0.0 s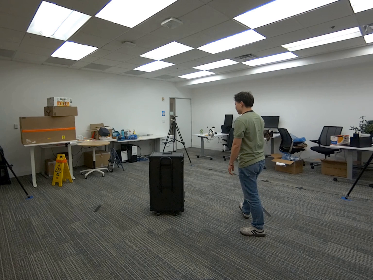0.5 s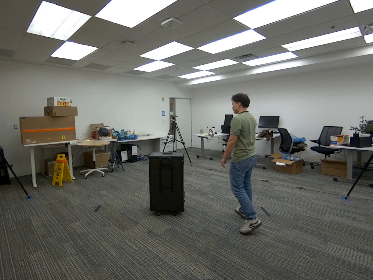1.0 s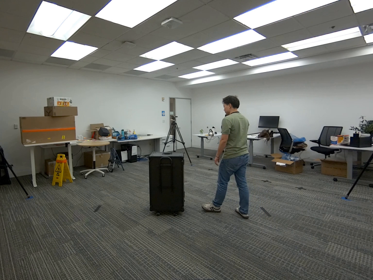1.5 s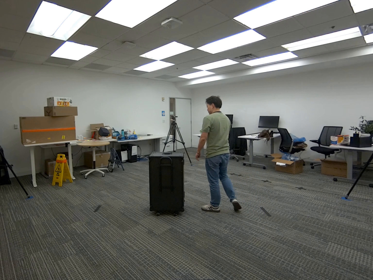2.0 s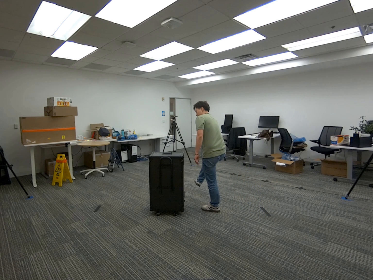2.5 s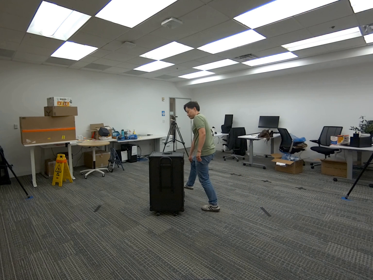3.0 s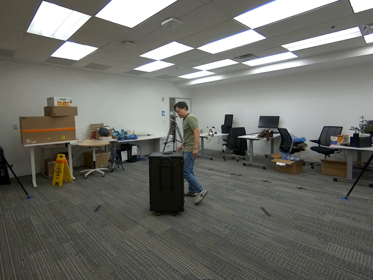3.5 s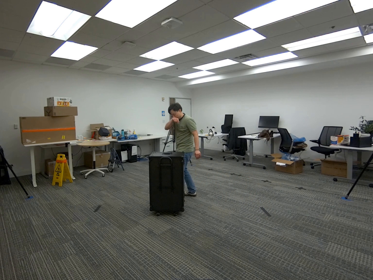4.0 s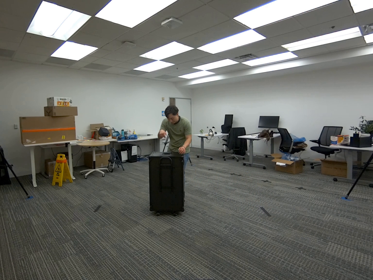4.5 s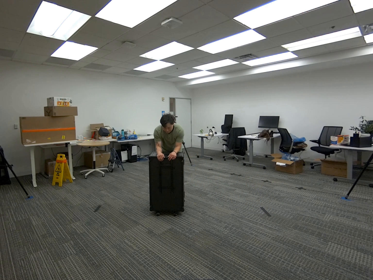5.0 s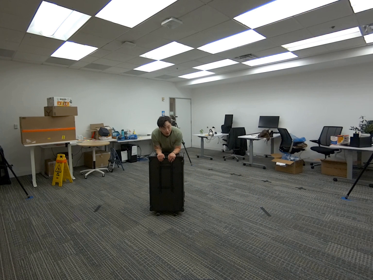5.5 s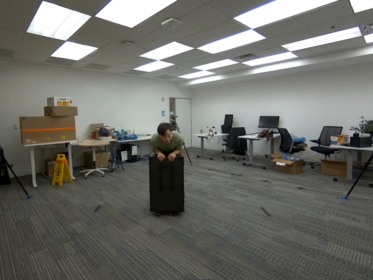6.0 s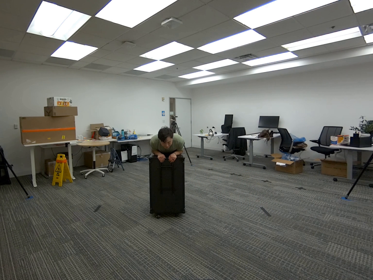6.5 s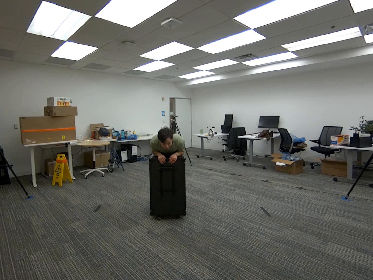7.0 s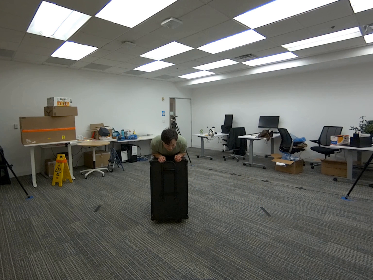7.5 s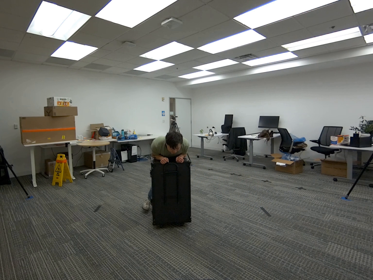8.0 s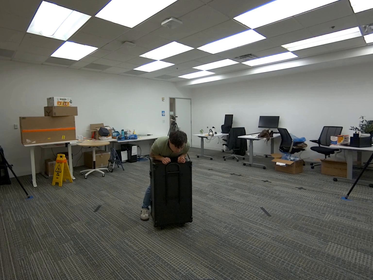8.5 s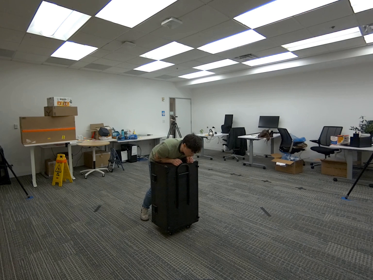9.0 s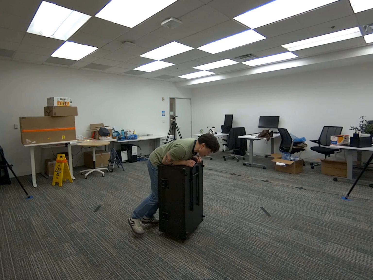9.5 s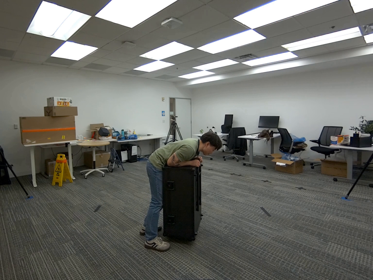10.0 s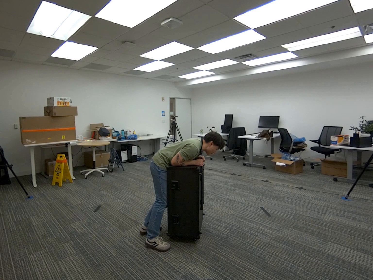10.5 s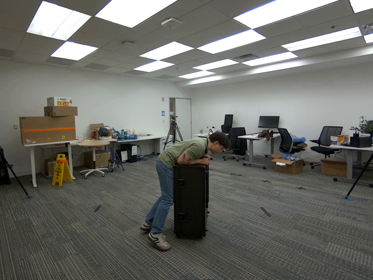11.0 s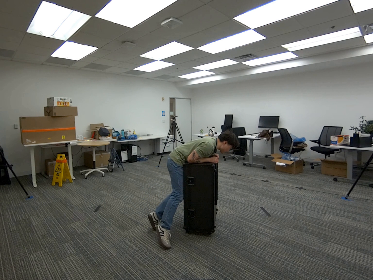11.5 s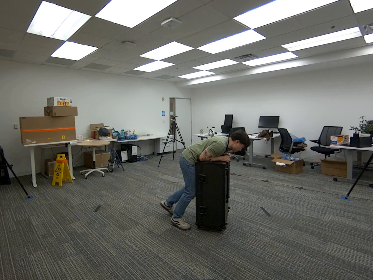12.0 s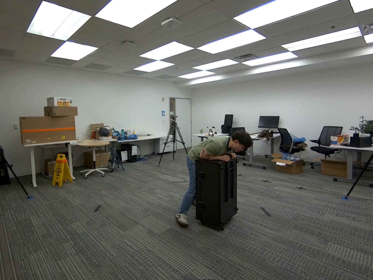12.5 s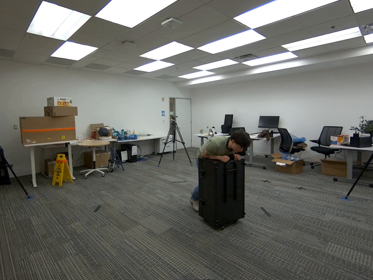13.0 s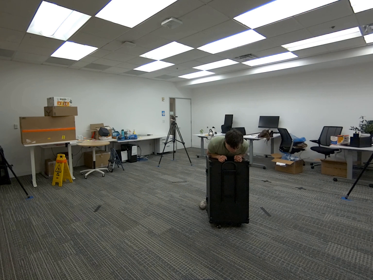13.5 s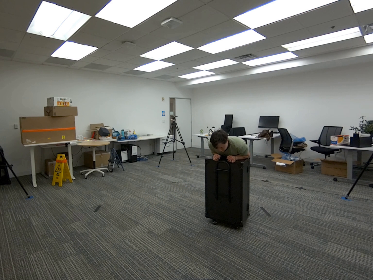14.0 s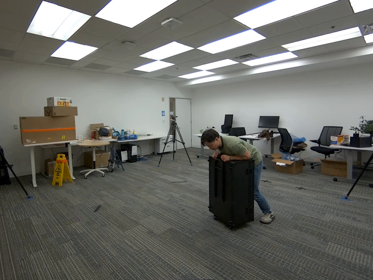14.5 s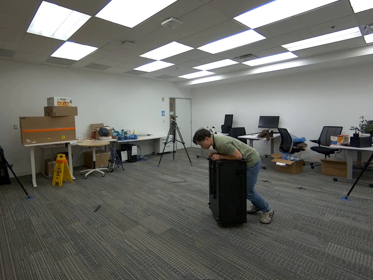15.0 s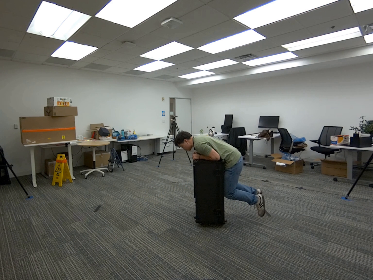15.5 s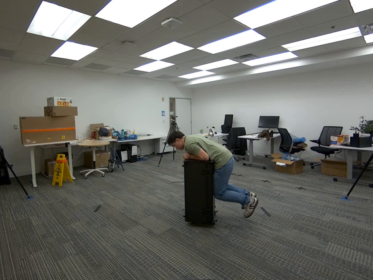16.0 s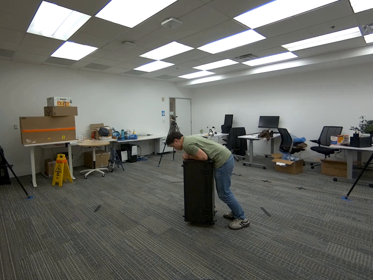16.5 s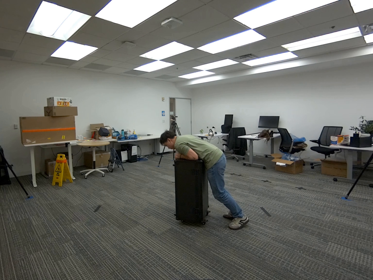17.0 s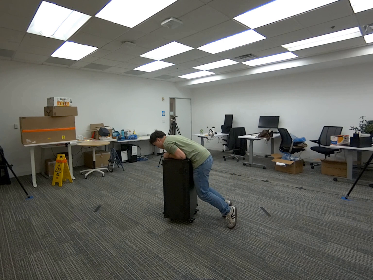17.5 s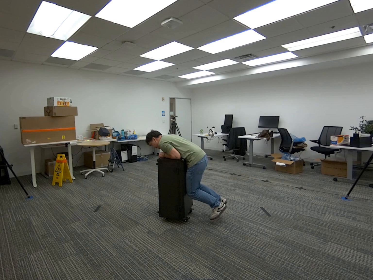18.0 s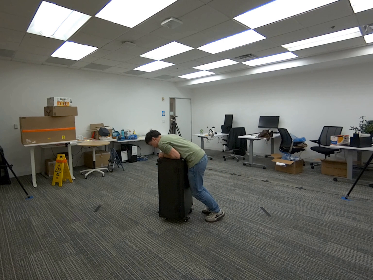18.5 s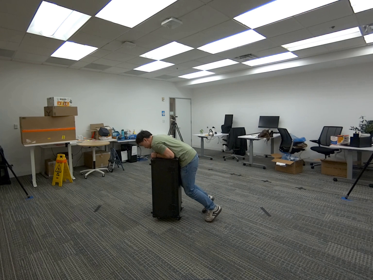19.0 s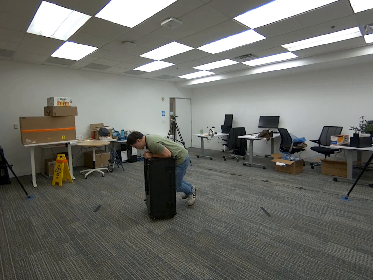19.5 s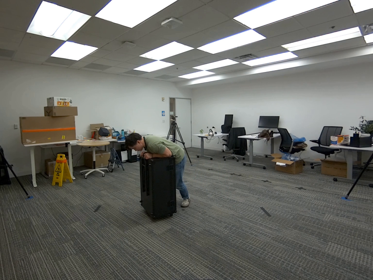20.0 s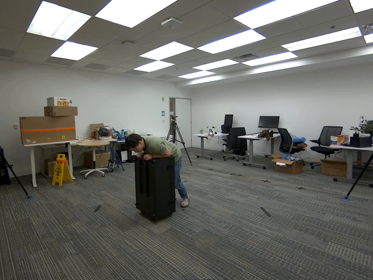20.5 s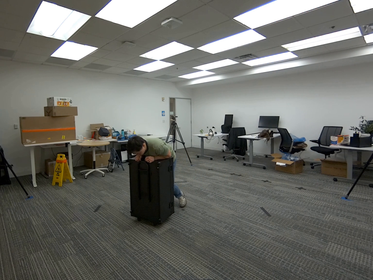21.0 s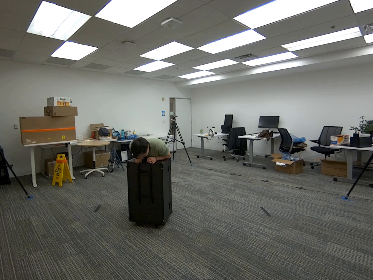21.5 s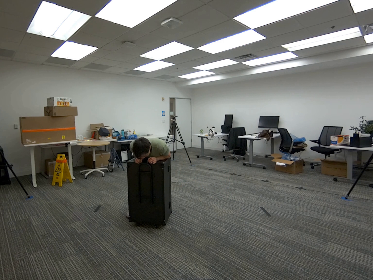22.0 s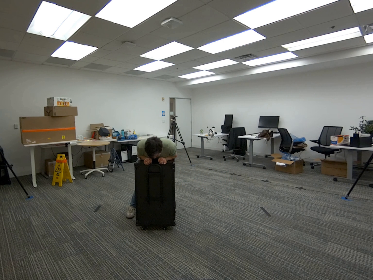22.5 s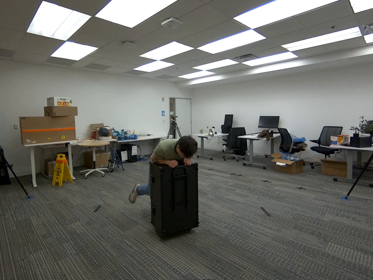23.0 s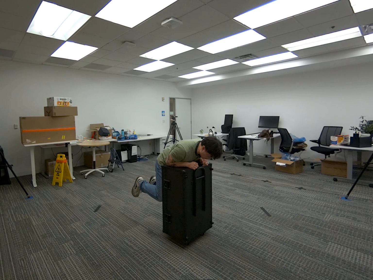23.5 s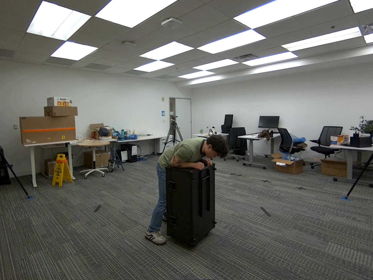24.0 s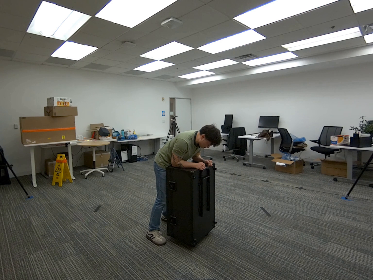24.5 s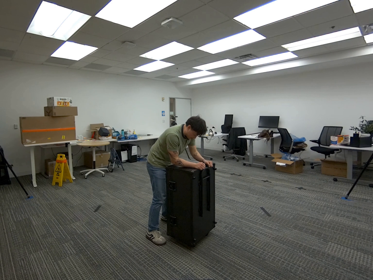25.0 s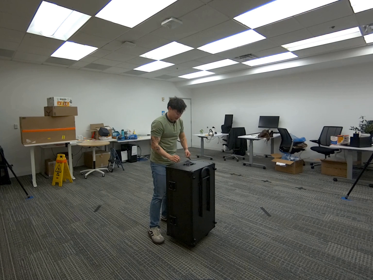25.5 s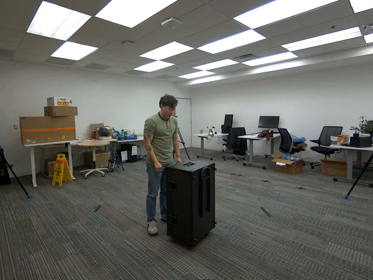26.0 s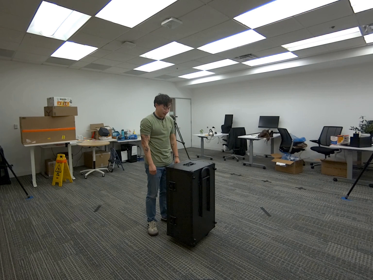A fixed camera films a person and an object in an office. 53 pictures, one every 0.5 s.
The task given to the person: Walk up to the box and place your hands and forearms on top to steady both yourself and the box. Then, using your feet, gently push your body forward. As the box begins to move, lift your feet off the ground and hold them in the air.
